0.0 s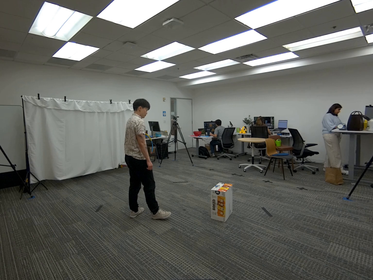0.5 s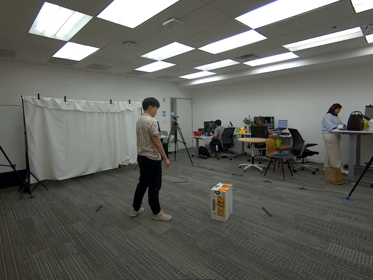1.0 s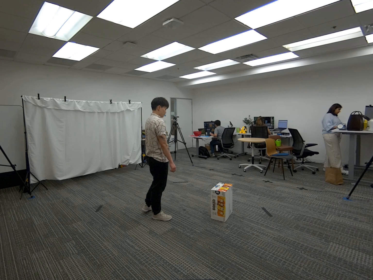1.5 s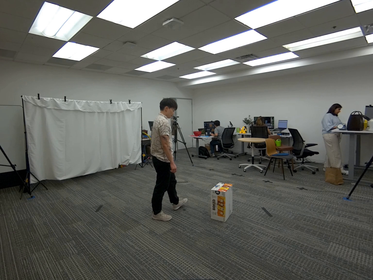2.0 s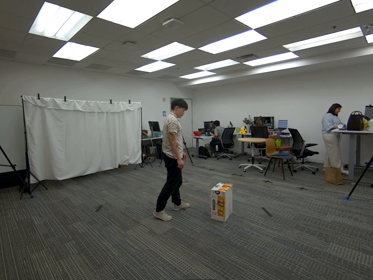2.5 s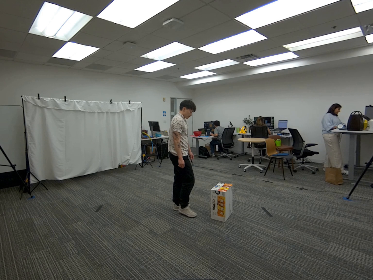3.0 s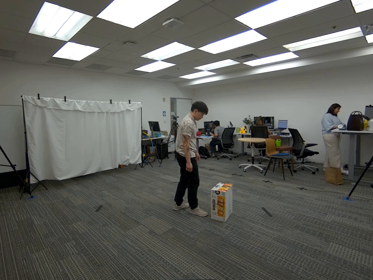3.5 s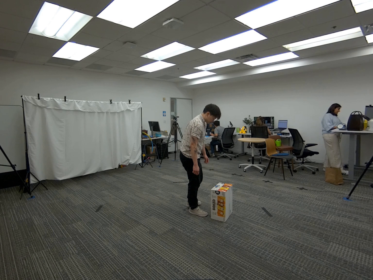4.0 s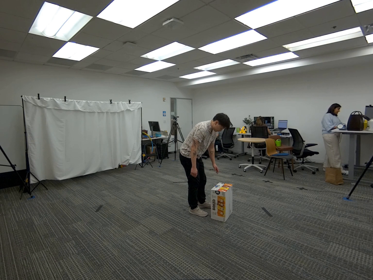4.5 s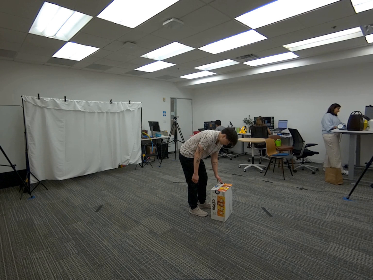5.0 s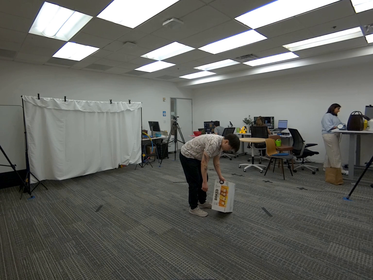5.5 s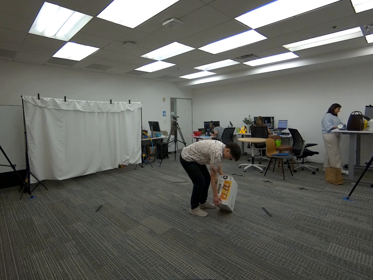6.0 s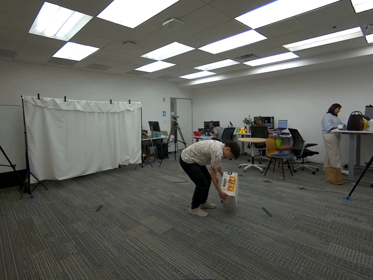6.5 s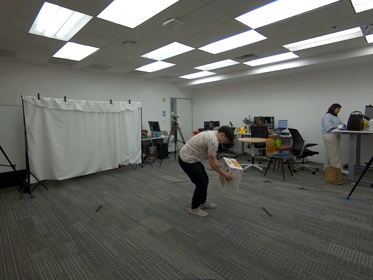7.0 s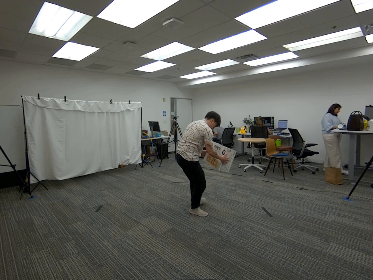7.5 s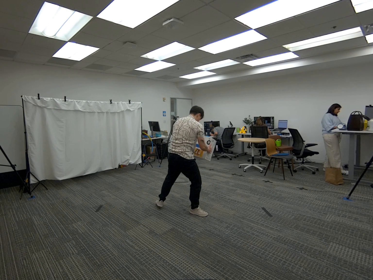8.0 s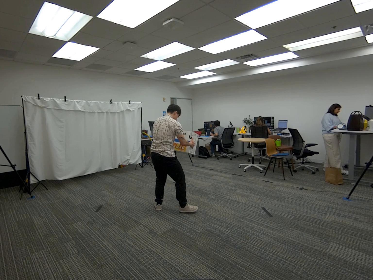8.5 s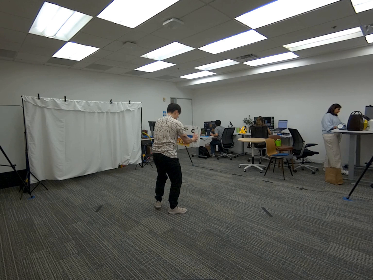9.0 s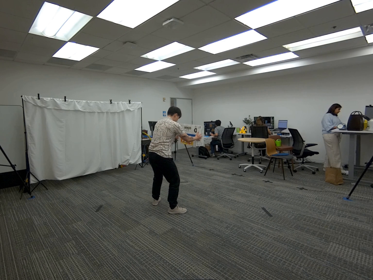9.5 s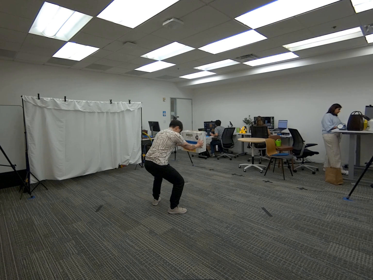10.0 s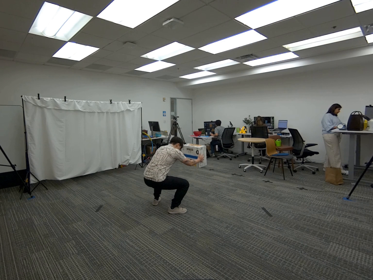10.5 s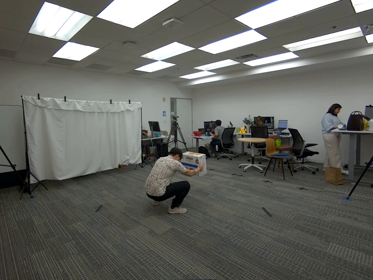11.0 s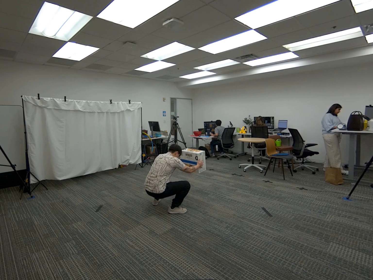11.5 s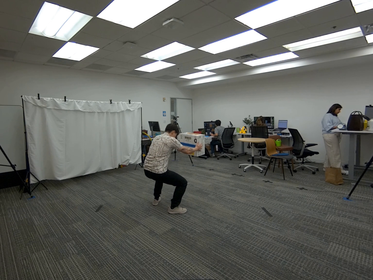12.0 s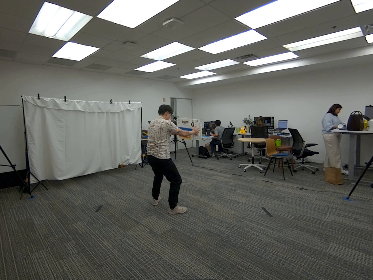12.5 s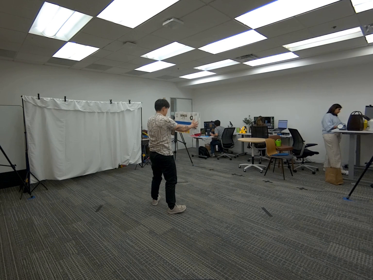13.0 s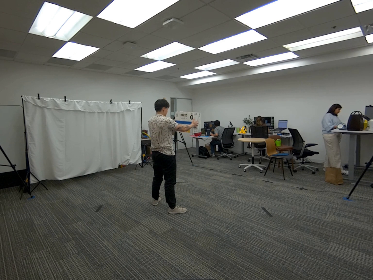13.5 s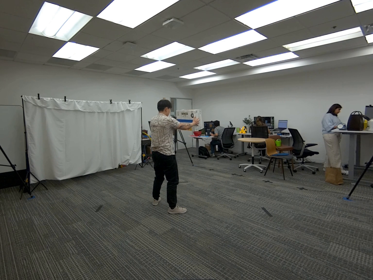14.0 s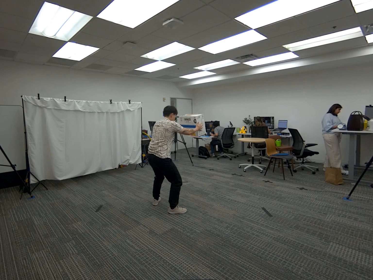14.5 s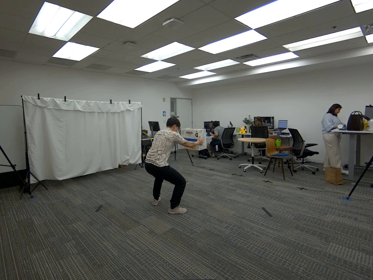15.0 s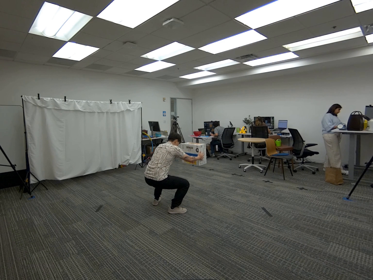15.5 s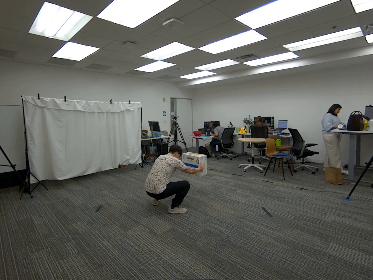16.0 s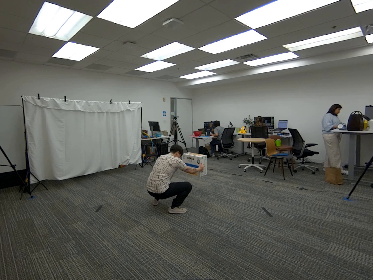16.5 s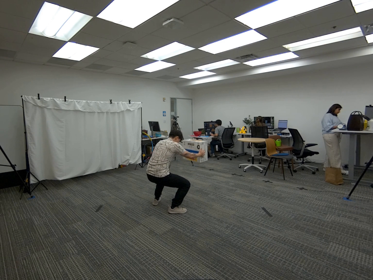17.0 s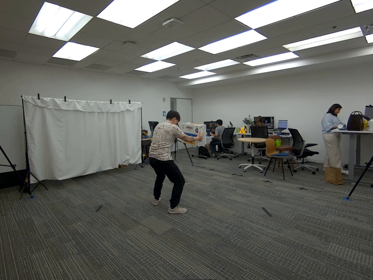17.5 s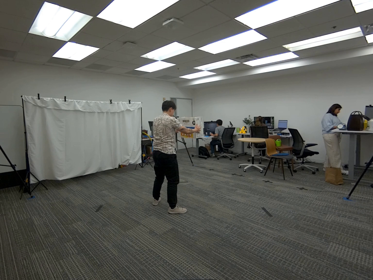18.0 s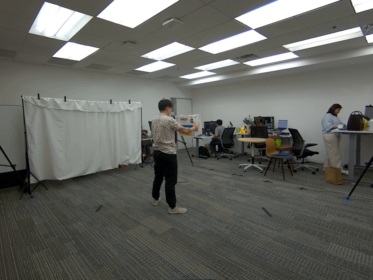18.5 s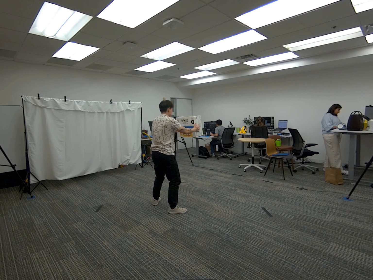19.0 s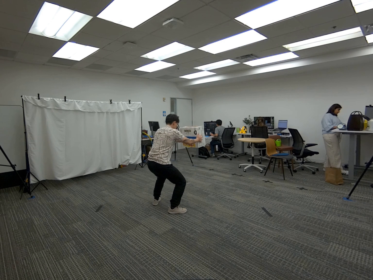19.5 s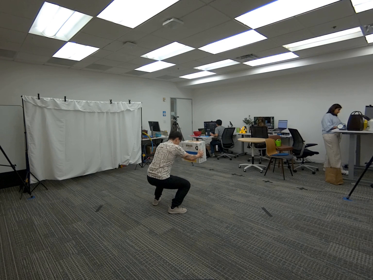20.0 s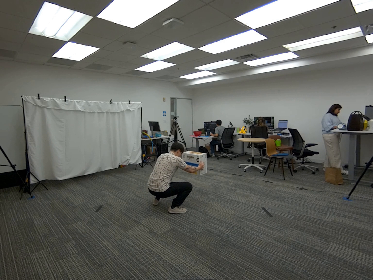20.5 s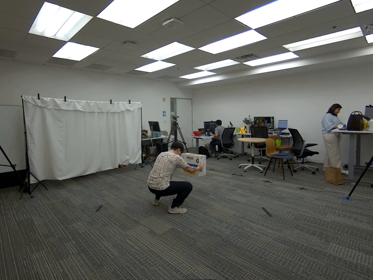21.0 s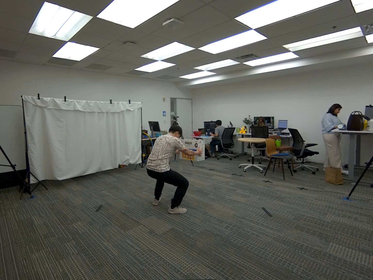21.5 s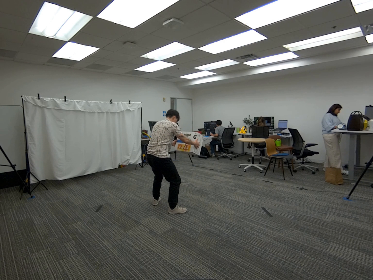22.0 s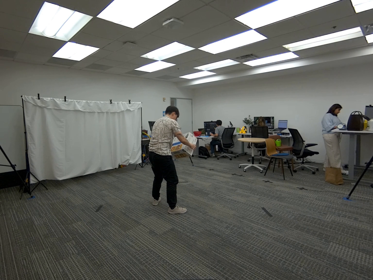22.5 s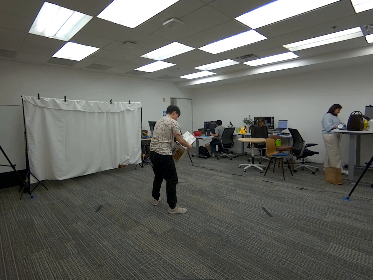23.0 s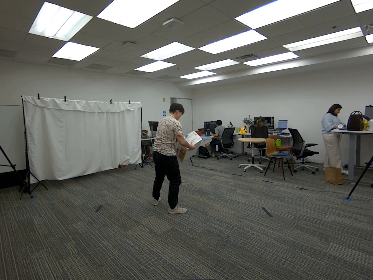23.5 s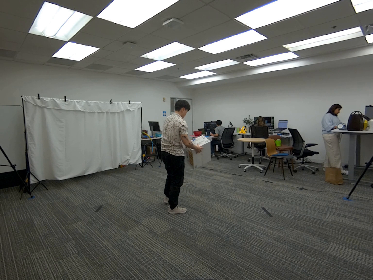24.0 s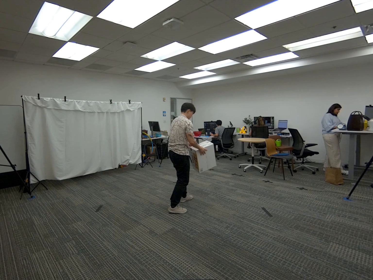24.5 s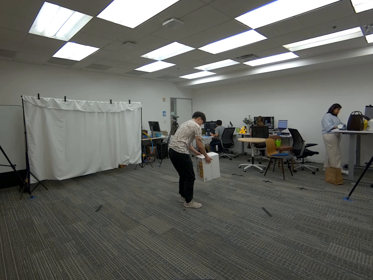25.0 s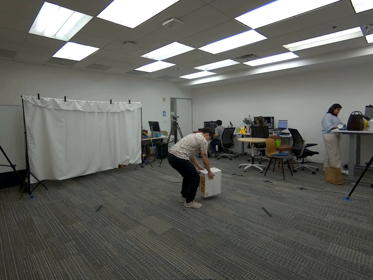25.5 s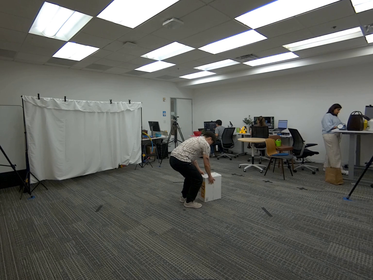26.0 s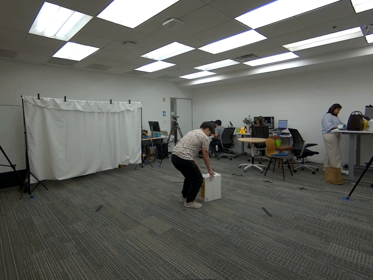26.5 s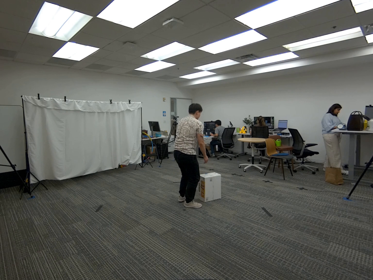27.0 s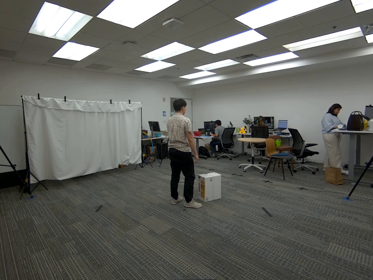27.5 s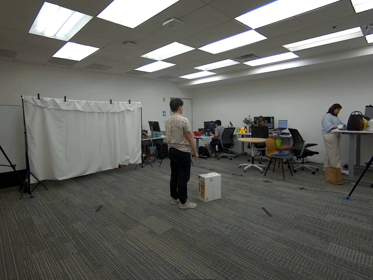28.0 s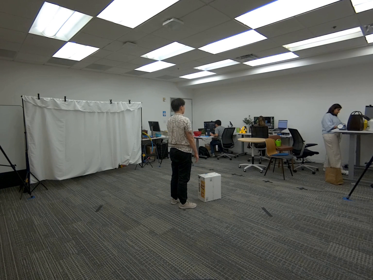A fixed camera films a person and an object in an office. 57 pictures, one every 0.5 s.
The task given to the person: Get into a plank position and grasp the basketball with one hand and pass it to the other hand. Interchange about 5 times while keeping the plank position.
